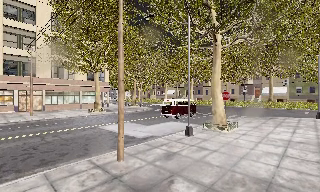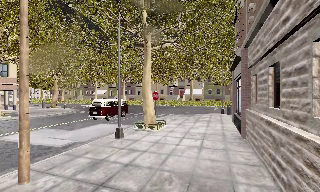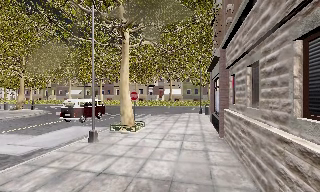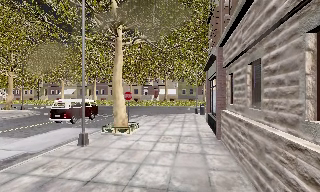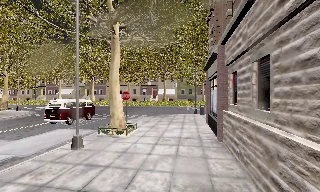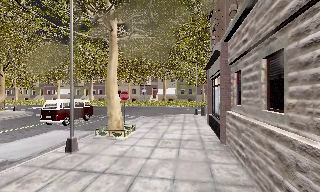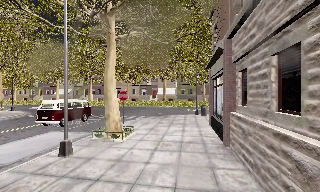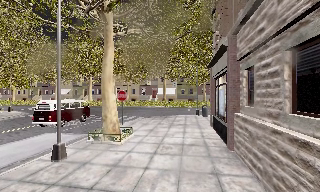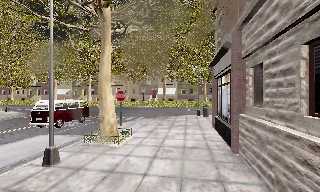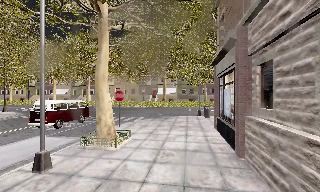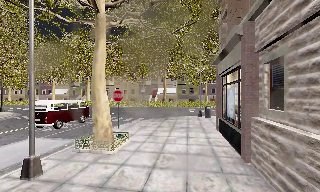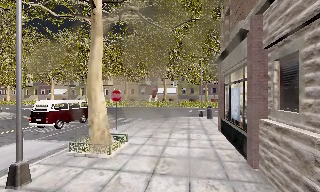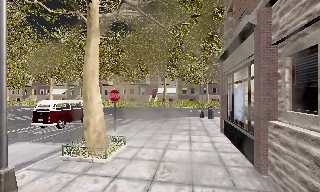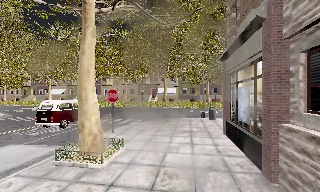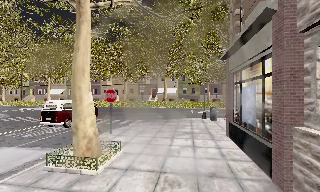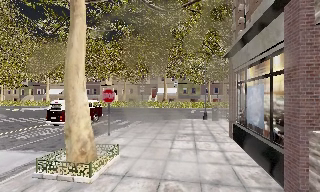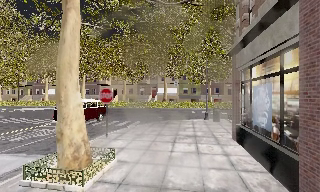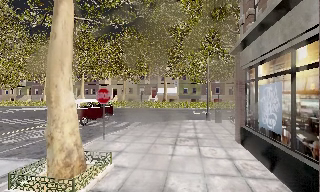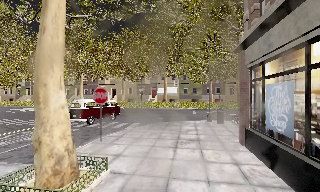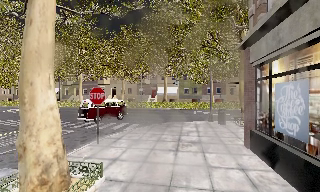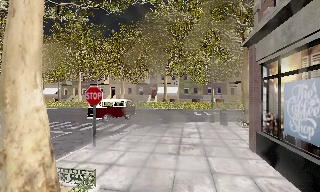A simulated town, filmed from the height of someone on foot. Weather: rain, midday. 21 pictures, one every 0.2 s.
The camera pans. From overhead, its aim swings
clockwise.
The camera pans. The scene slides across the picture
to the left.
0.0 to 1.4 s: The scene slides to the left, as the camera pans about 35 degrees to its right. It travels forward, about 2.5 m.
1.4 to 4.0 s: The camera travels forward, about 5 m, so what stands in front looms larger.
The film runs forward here.
